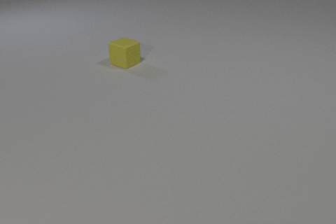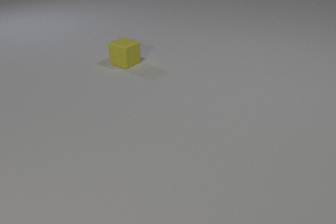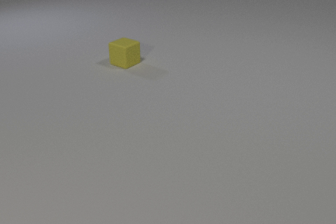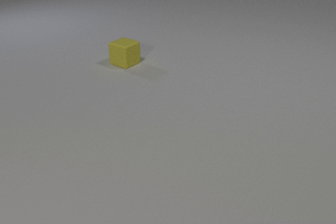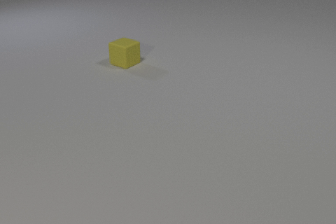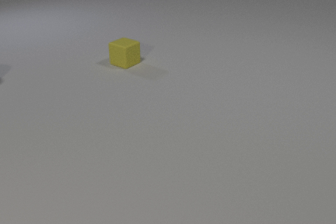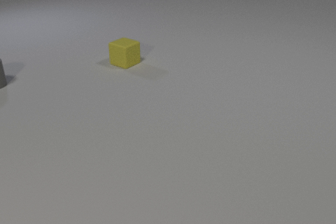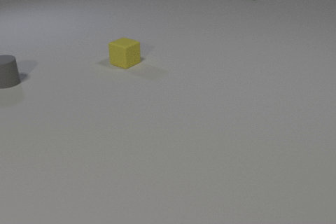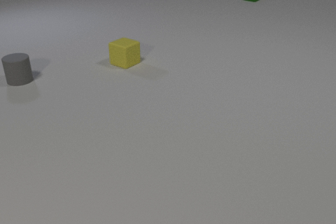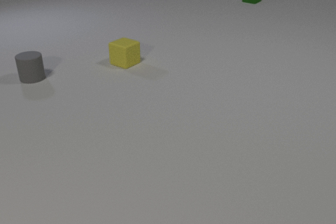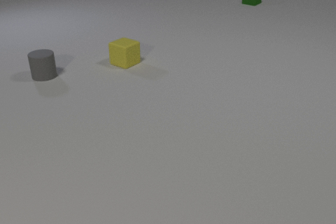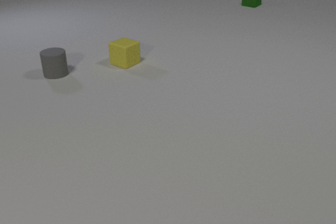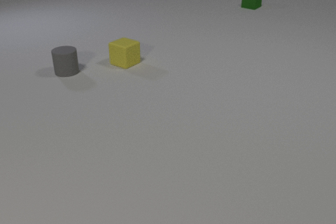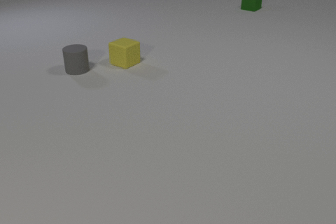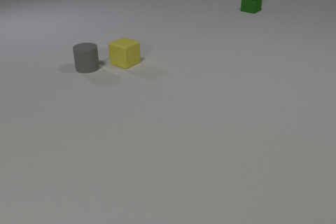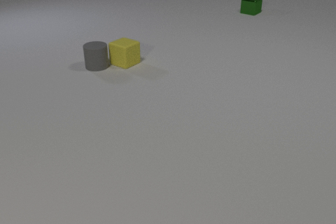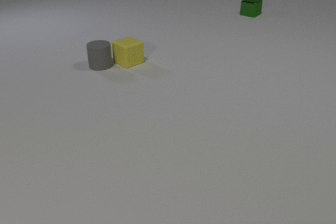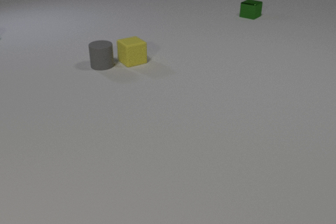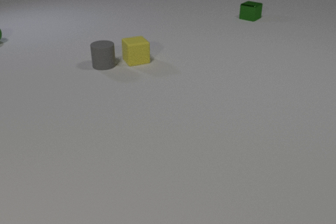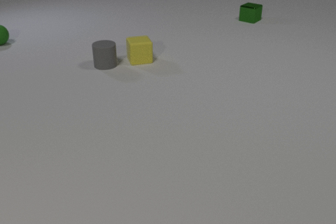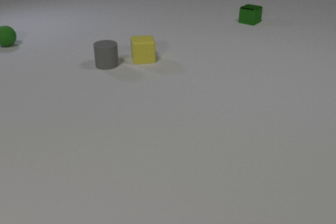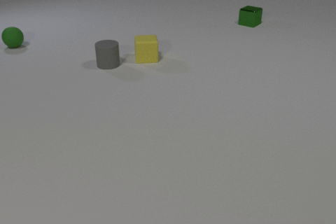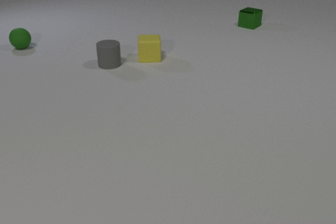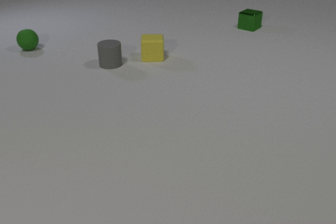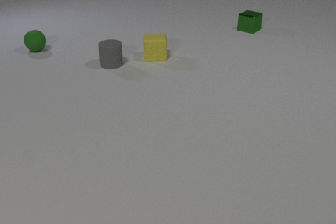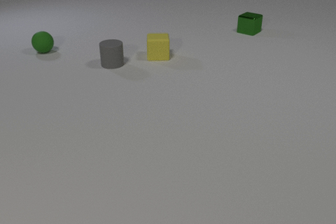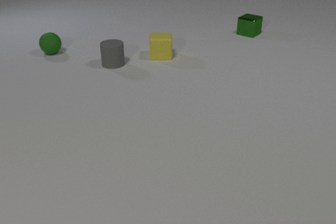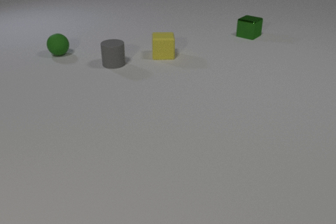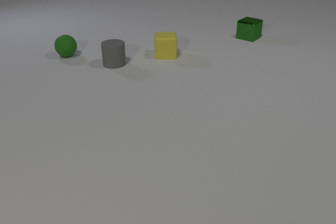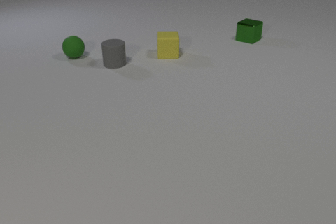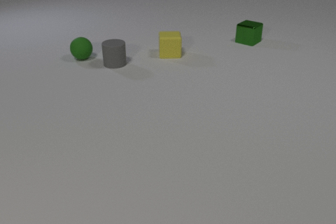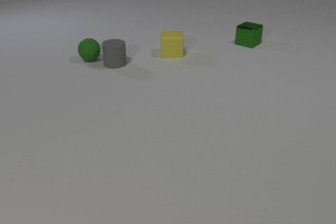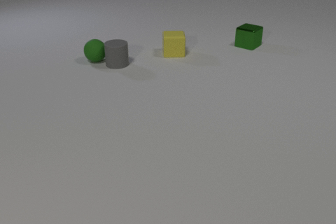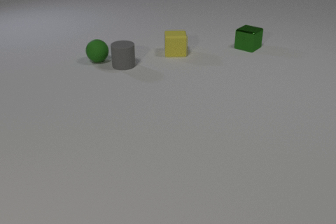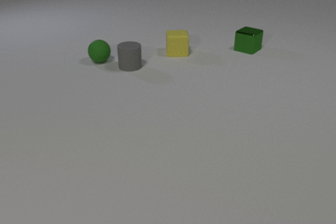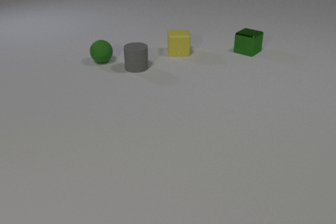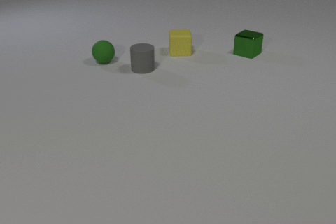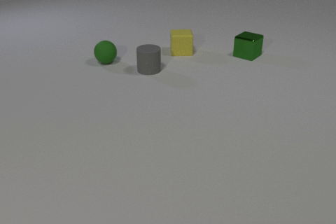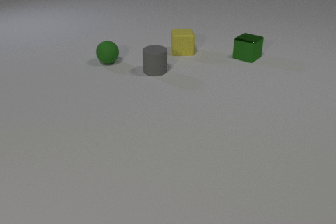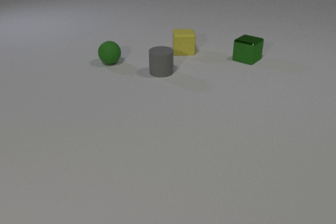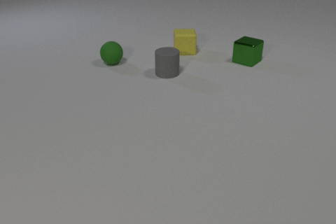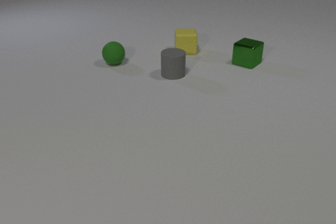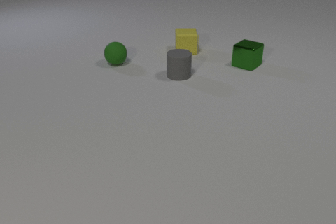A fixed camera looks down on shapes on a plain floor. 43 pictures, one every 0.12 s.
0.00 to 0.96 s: The gray rubber cylinder comes in at the left edge, slides to the right. The green metal cube comes in at the top edge, slides toward the camera.
0.96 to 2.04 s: The gray rubber cylinder slides to the right. The yellow rubber cube slides to the right, spins so that its near face slides to the left, clockwise seen from above. The green metal cube slides toward the camera. The gray rubber cylinder and the yellow rubber cube collide.
2.04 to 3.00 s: The gray rubber cylinder slides to the right. The yellow rubber cube slides to the right and away from the camera, spins so that its near face slides to the left, clockwise seen from above. The green rubber sphere comes in at the left edge, rolls to the right and toward the camera. The green metal cube slides toward the camera.
3.00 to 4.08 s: The gray rubber cylinder slides to the right and toward the camera. The yellow rubber cube slides to the right and away from the camera. The green rubber sphere rolls to the right and toward the camera. The green metal cube slides toward the camera. The gray rubber cylinder and the green rubber sphere collide.
4.08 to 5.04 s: The gray rubber cylinder slides to the right and toward the camera. The yellow rubber cube slides to the right and away from the camera. The green rubber sphere rolls to the right and toward the camera. The green metal cube slides toward the camera.
What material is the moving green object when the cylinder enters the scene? metal.
How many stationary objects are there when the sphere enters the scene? 0.
What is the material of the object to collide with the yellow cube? rubber.
